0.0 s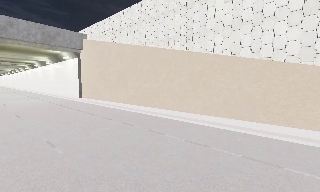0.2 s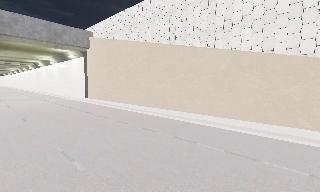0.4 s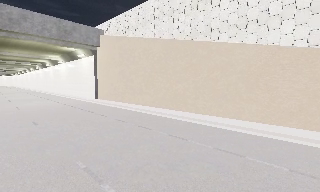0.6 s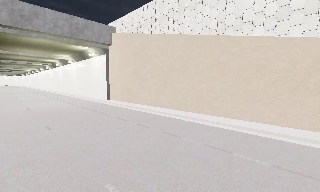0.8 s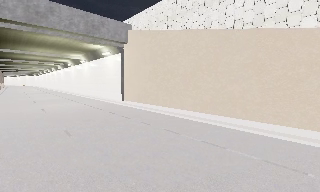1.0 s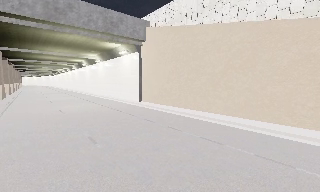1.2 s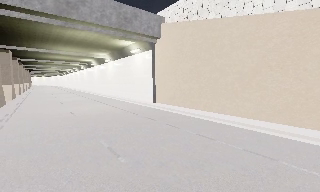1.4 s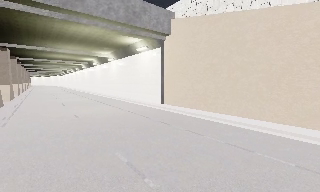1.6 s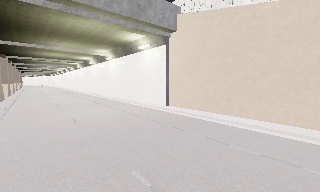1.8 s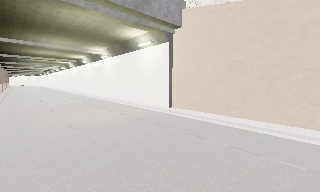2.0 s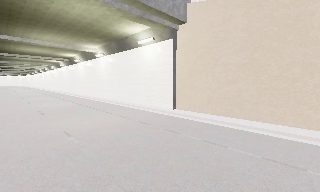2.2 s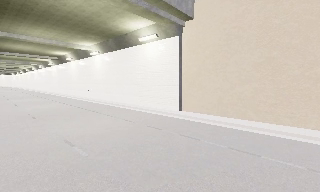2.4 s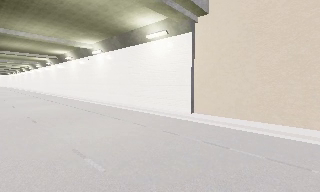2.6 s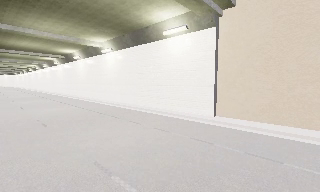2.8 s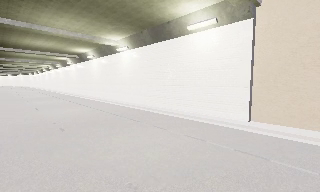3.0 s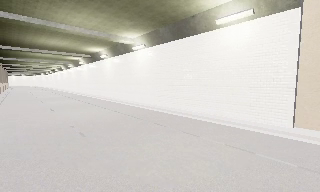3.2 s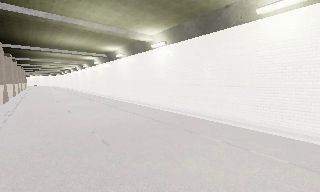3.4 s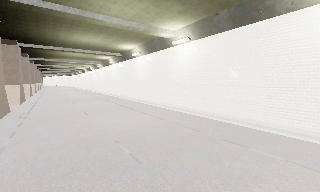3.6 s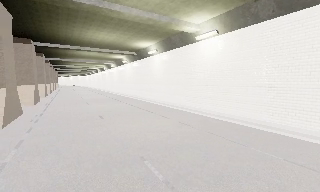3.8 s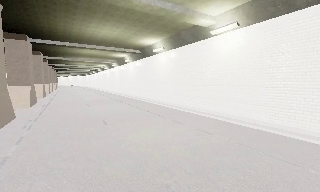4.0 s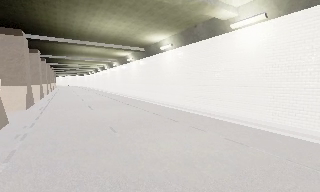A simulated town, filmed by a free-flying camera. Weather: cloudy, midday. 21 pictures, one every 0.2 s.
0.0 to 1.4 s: The camera swings to its left by about 10 degrees, and the scene slides to the right. It travels forward and to its left, about 10 m, so what stands in front looms larger.
1.4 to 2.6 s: The camera pans to its right, which is clockwise from overhead, by about 10 degrees. It travels forward and to its left, about 8 m, so what stands in front looms larger.
2.6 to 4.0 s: The camera swings to its left by about 15 degrees, and the scene slides to the right. It travels forward and to its left, about 10 m, so what stands in front looms larger.
The film runs forward here.
